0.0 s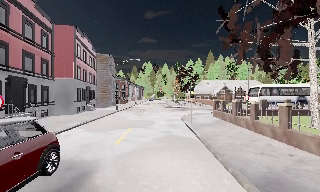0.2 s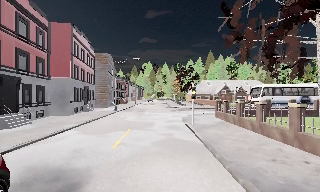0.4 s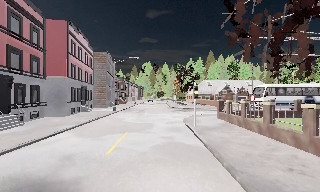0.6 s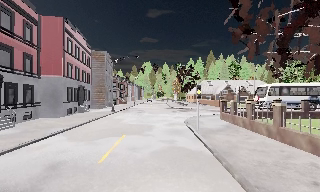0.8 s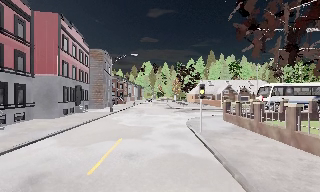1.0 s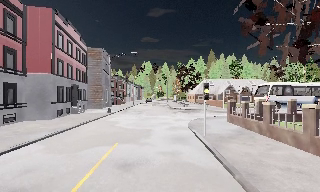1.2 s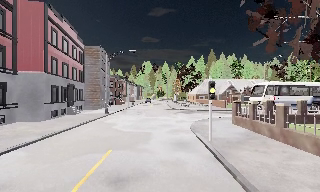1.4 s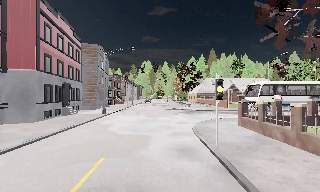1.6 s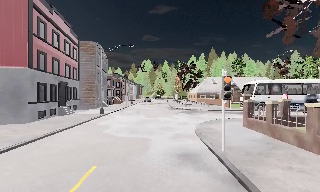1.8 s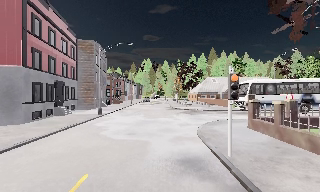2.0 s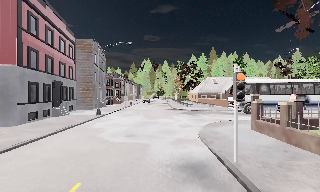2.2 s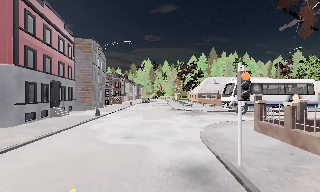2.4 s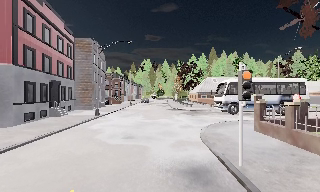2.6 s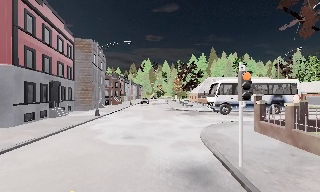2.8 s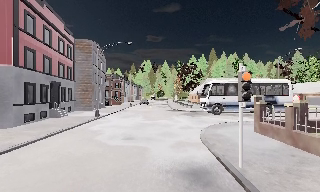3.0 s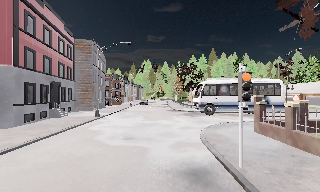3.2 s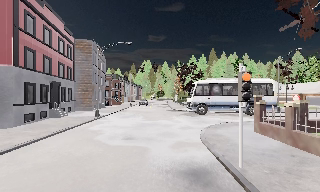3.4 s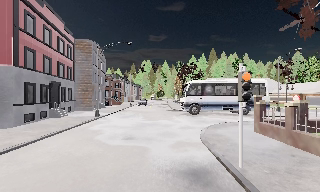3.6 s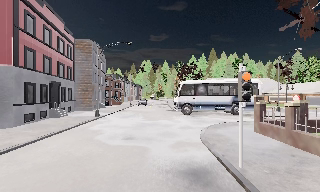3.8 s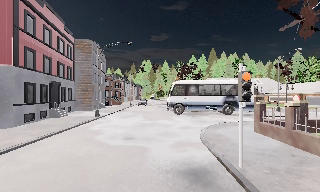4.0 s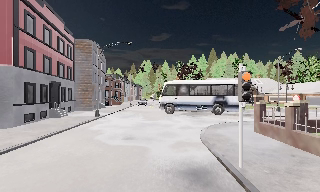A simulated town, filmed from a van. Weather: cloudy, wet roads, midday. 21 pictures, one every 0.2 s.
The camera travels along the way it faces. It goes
forward.
0.0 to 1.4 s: The camera travels forward, about 6 m, so what stands in front looms larger.
1.4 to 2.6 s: The camera travels forward, about 2 m, so what stands in front looms larger. It loses speed.
2.6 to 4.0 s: The camera keeps its place and its aim.
The film runs forward here.
